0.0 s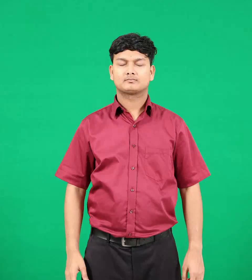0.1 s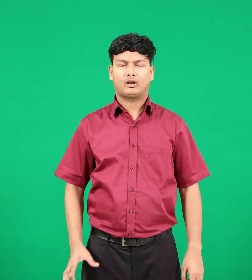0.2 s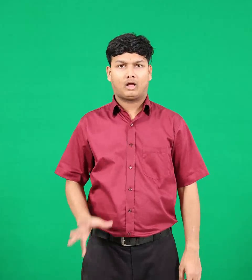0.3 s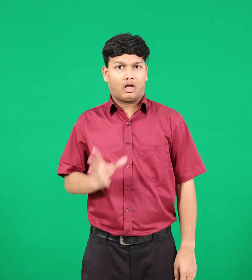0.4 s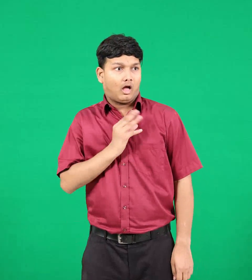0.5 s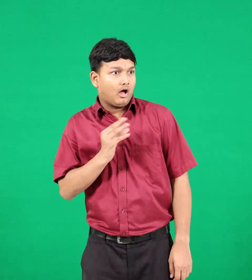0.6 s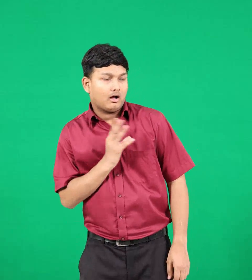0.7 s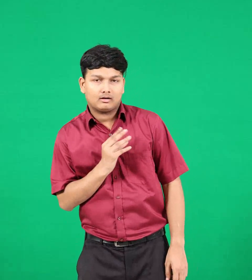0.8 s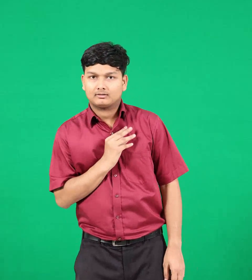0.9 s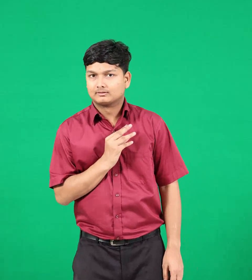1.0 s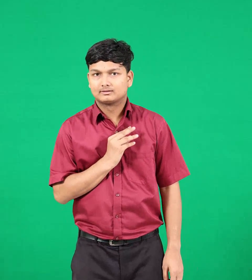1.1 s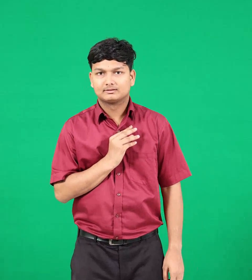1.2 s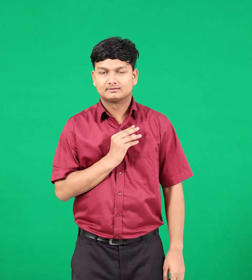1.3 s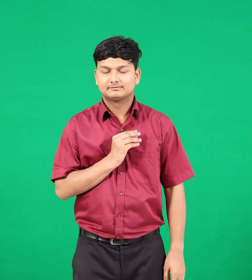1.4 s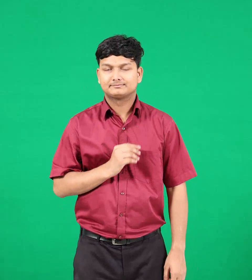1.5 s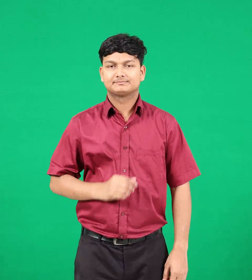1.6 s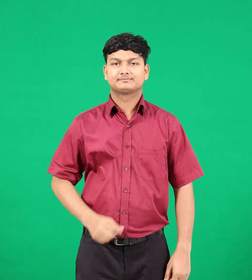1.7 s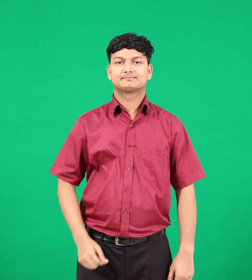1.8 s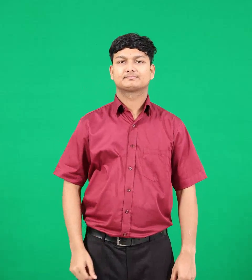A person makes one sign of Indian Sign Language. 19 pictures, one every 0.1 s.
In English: fear
